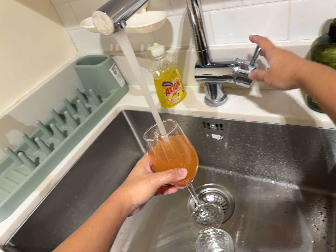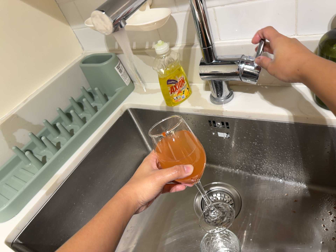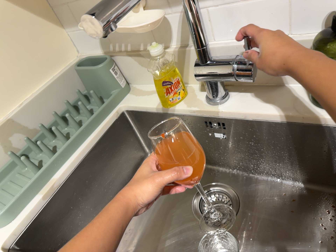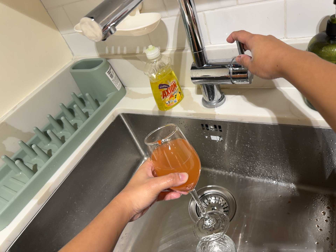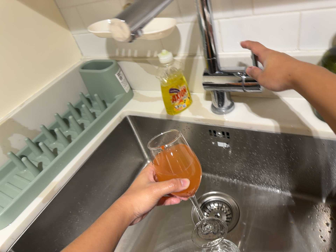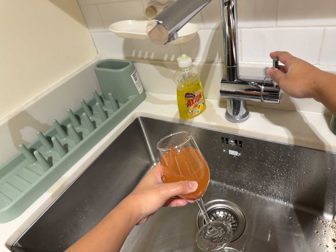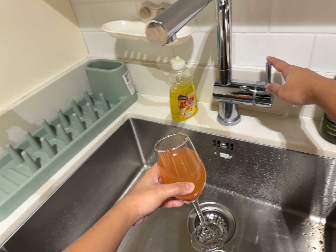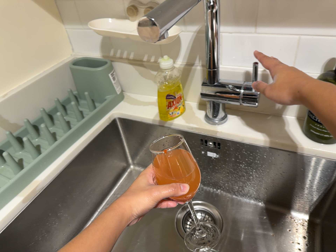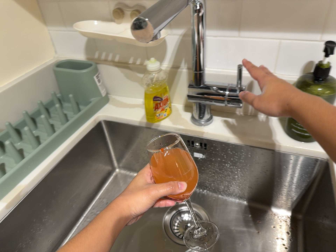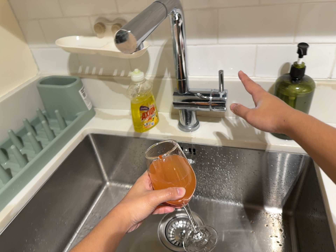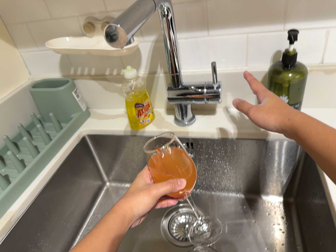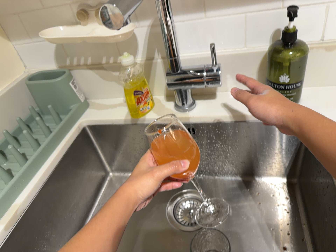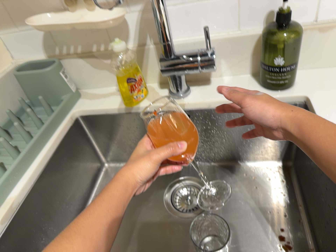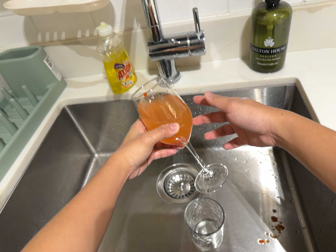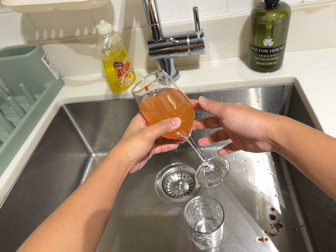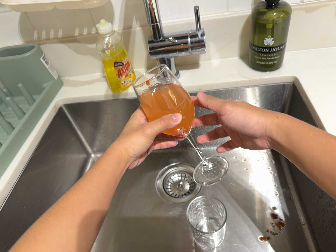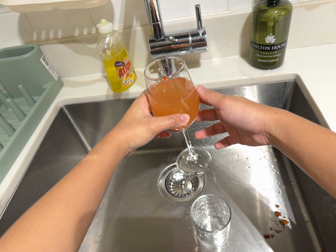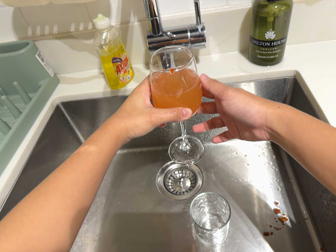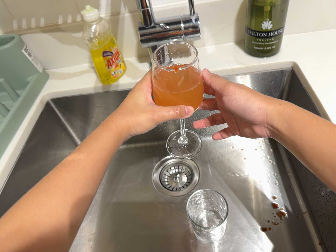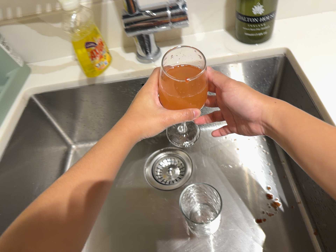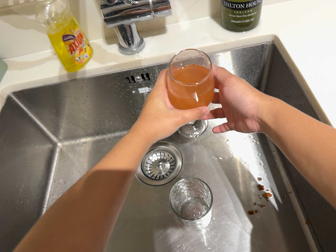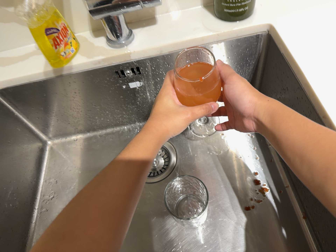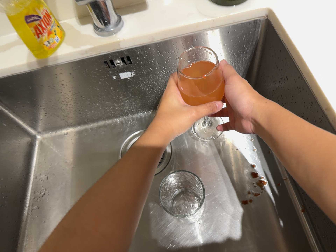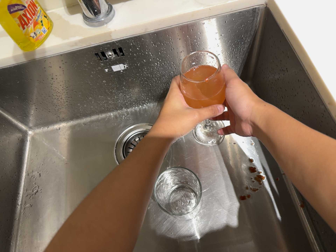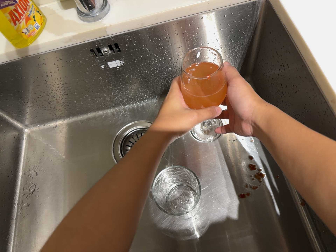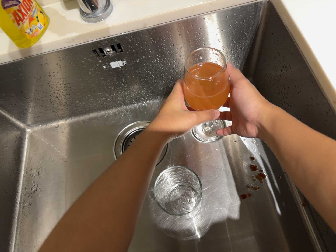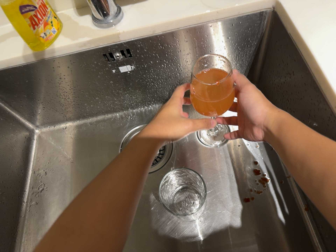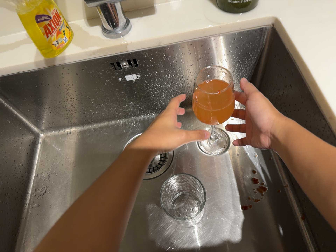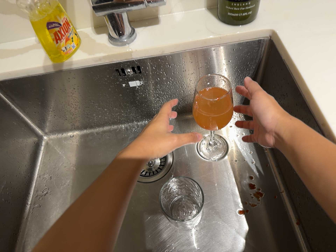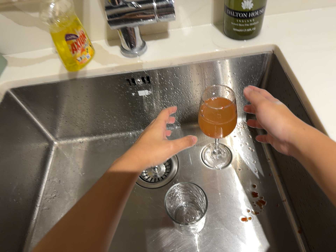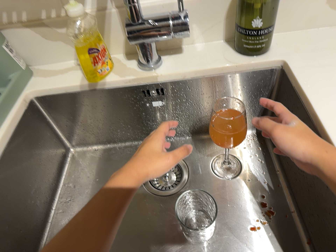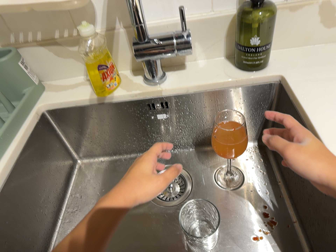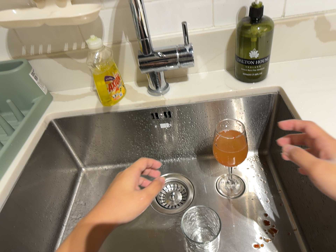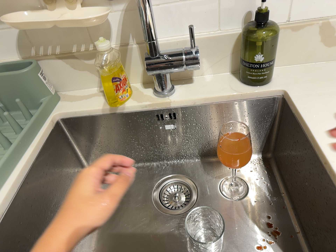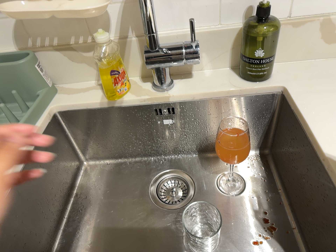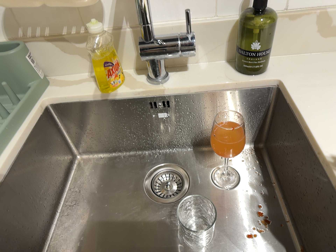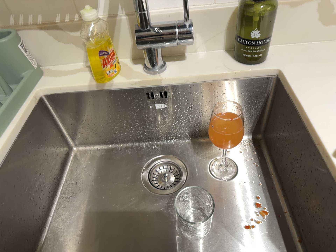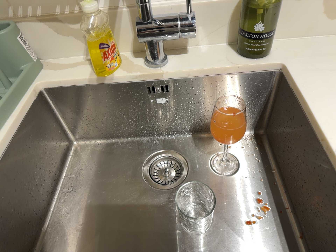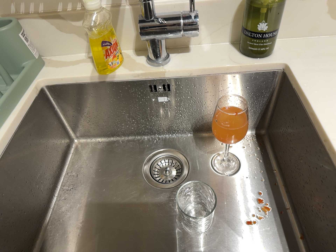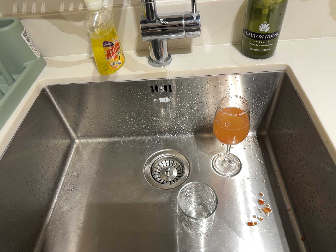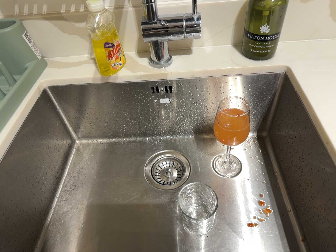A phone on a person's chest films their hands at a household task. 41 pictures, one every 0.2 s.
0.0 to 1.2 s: The camera travels to its left, about 6 cm.
1.2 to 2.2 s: The camera pans to its right by about 10 degrees. It rolls about its line of sight by about 10 degrees, and the scene rotates counterclockwise.
2.2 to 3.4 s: The camera shifts only a little, or ends up much as it began.
3.4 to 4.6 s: The camera travels forward and toward the top of its view, about 12 cm, so what stands in front looms larger. Its aim tips toward the bottom of its view by about 15 degrees, and the scene shifts upward. It rolls about its line of sight by about 10 degrees, and the scene rotates counterclockwise.
4.6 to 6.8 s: The camera travels backward and toward the bottom of its view, about 14 cm, so what stands in front gets smaller. Its aim tips toward the top of its view by about 20 degrees, and the scene shifts downward. It rolls about its line of sight by about 10 degrees, and the scene rotates clockwise.
6.8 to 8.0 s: The camera shifts only a little, or ends up much as it began.
The film runs backward here.
